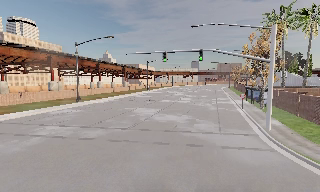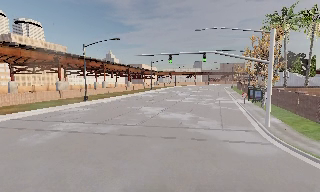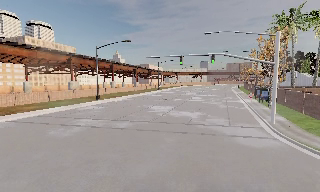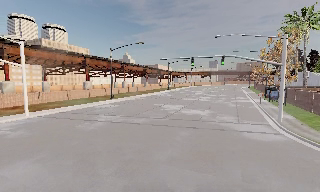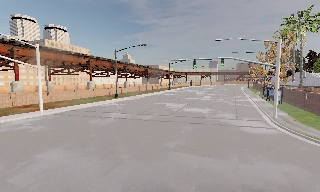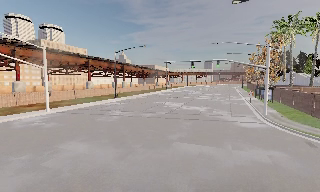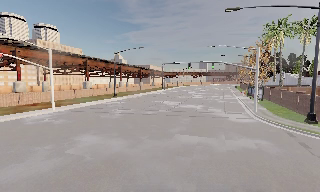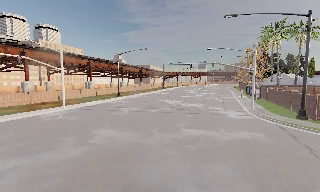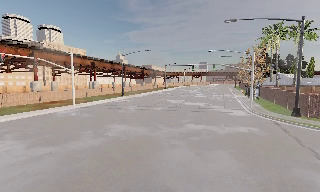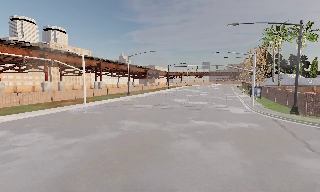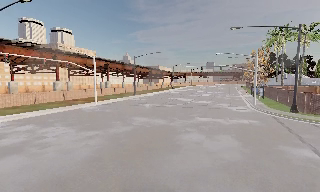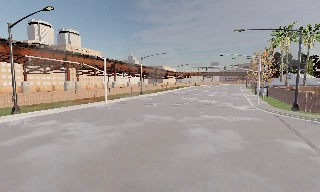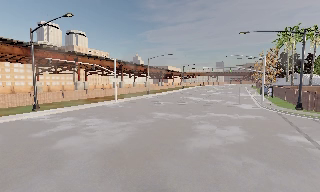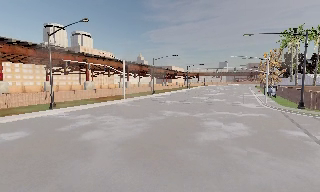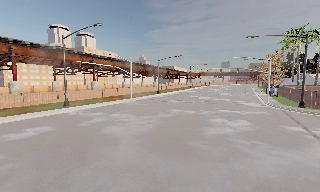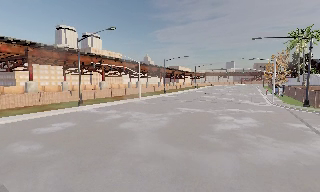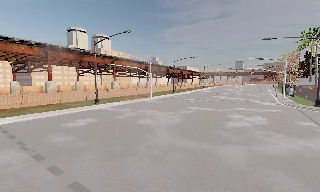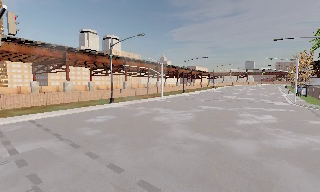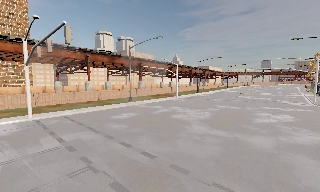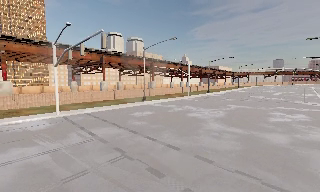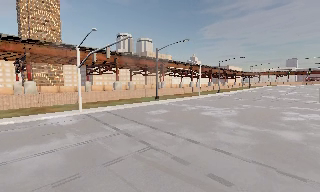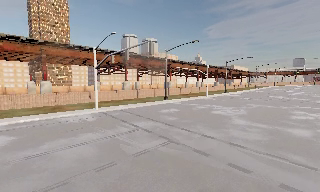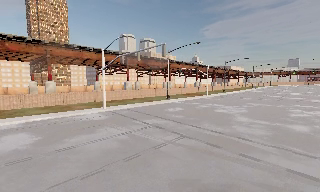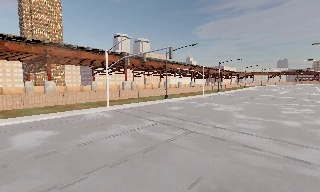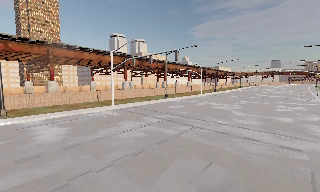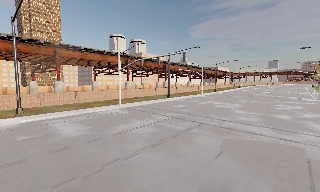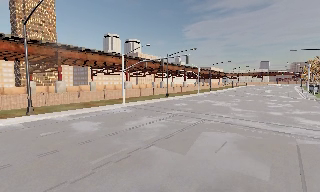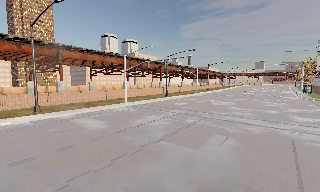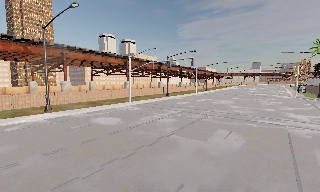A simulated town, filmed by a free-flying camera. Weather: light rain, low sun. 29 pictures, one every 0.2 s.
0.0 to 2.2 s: The camera travels backward, about 16 m, so what stands in front gets smaller.
2.2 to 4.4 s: The camera pans to its left, which is counterclockwise from overhead, by about 20 degrees. It travels backward and to its left, about 15 m, so what stands in front gets smaller.
4.4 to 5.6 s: The camera travels backward and to its left, about 9 m, so what stands in front gets smaller.
The film runs backward here.
